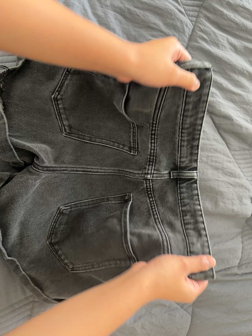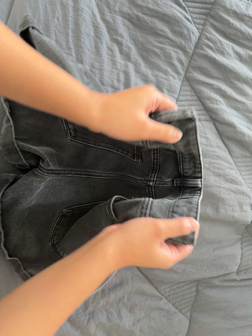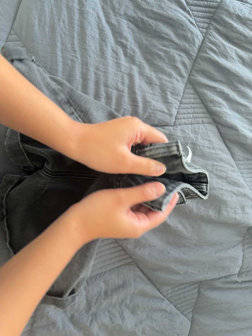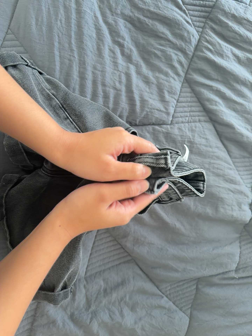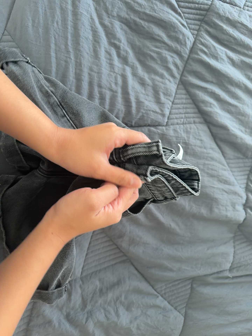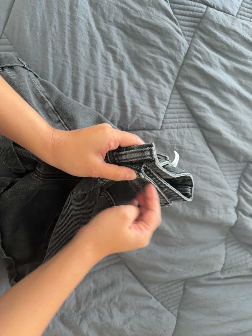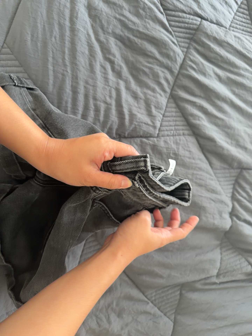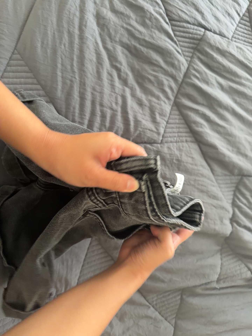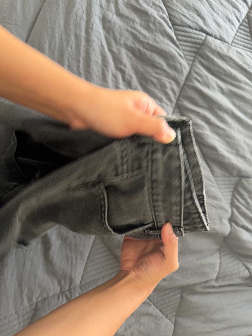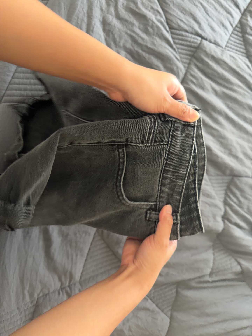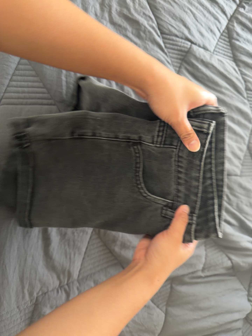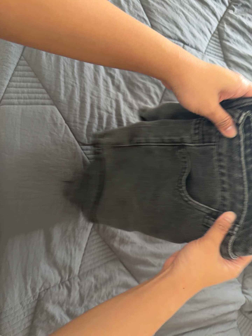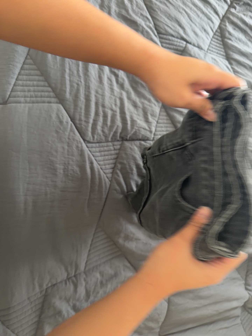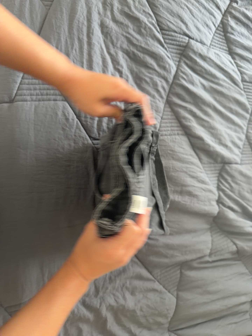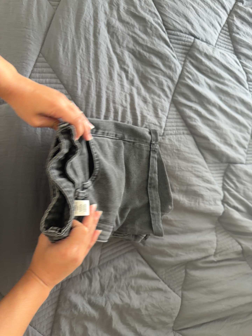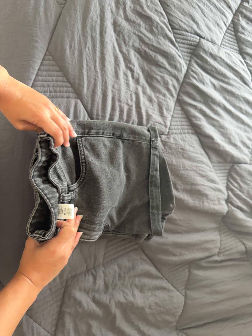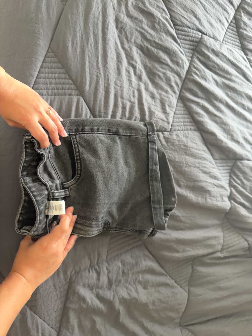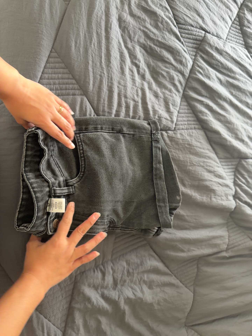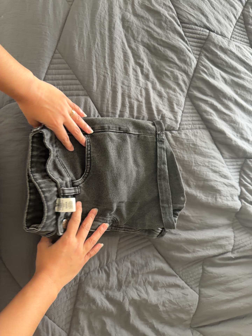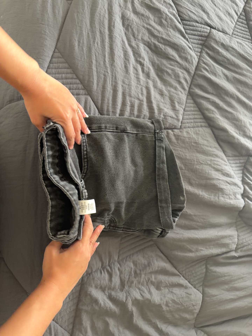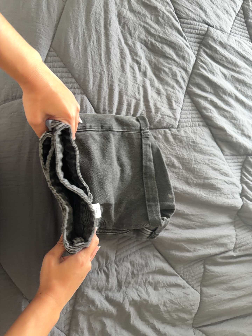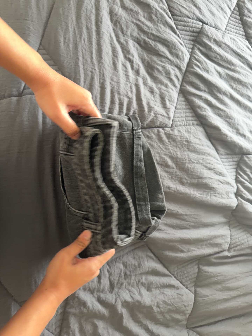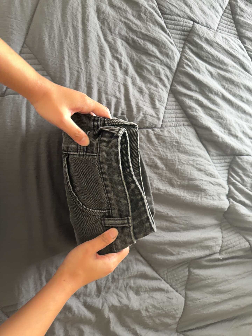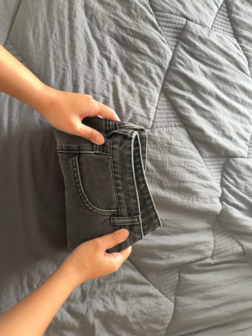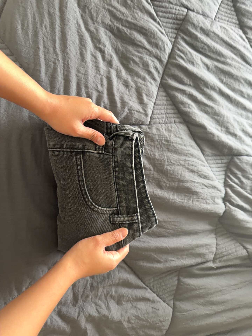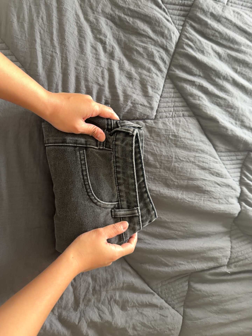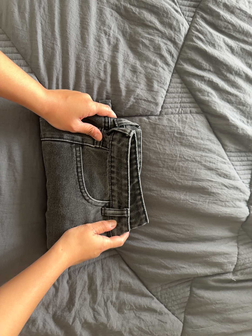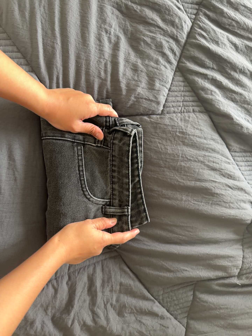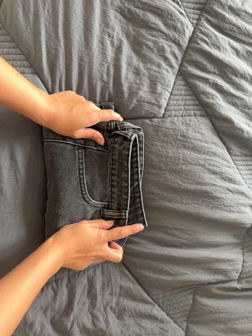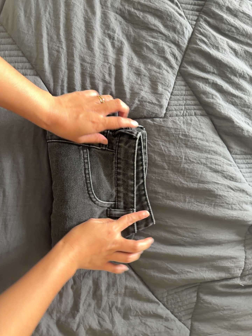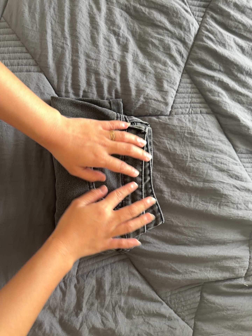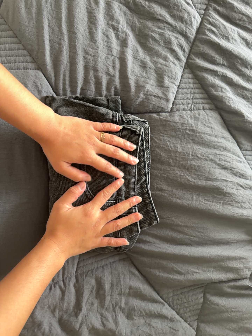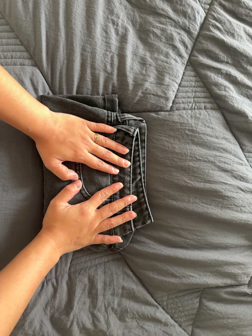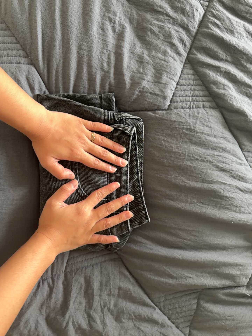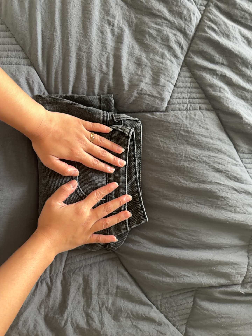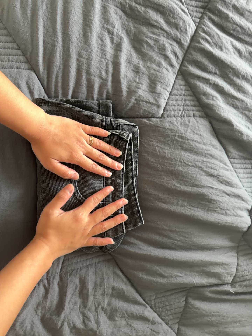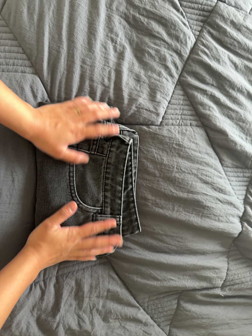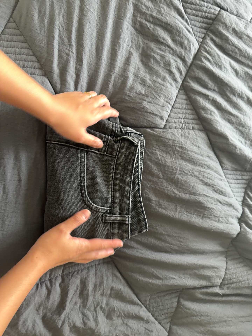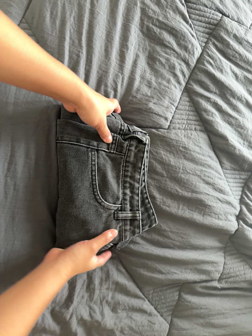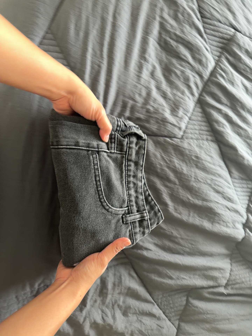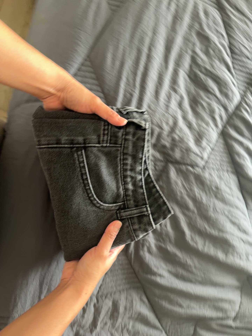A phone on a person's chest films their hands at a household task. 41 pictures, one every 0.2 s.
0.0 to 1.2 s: The camera shifts only a little, or ends up much as it began.
1.2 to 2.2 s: The camera travels to its left and backward, about 10 cm.
2.2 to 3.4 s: The camera shifts only a little, or ends up much as it began.
3.4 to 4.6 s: The camera travels to its right, about 9 cm, so close, fixed things drift to the left.
4.6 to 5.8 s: The camera pans to its left by about 10 degrees. It travels to its right and forward, about 12 cm.
5.8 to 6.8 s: The camera shifts only a little, or ends up much as it began.
6.8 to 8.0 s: The camera travels to its left and backward, about 18 cm. It rolls about its line of sight by about 10 degrees, and the scene rotates clockwise.
The film runs forward here.
